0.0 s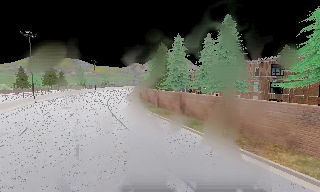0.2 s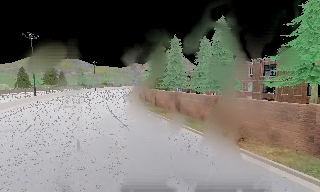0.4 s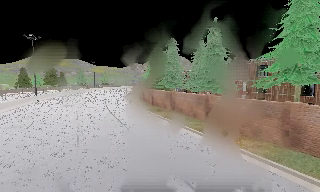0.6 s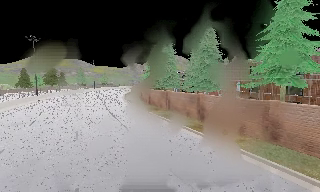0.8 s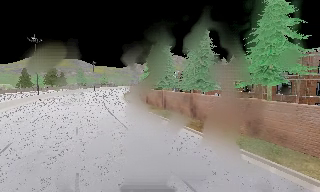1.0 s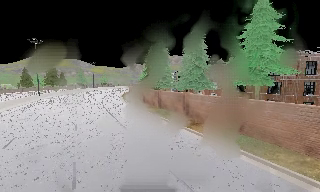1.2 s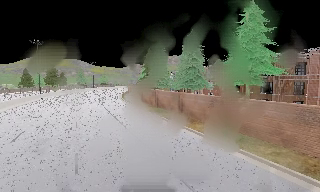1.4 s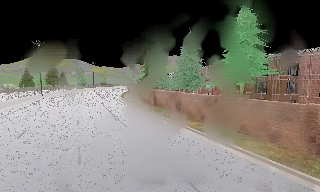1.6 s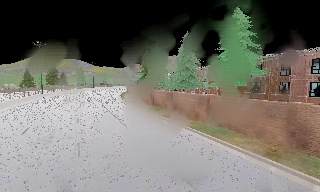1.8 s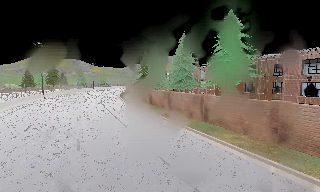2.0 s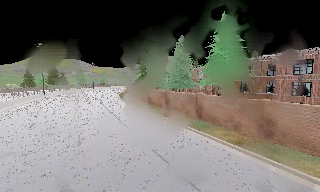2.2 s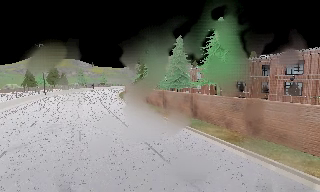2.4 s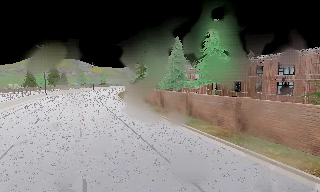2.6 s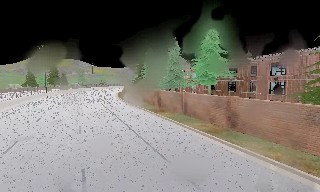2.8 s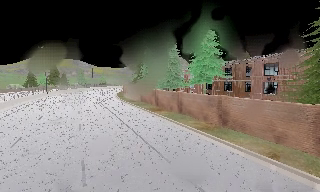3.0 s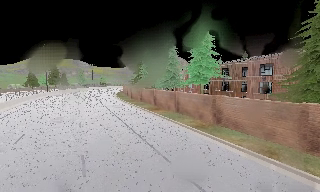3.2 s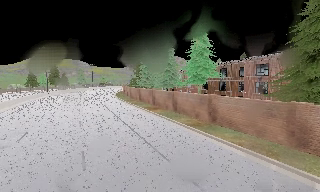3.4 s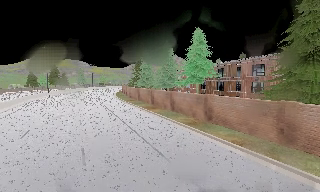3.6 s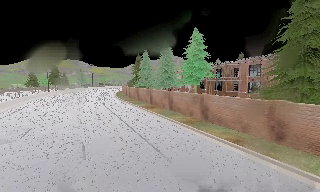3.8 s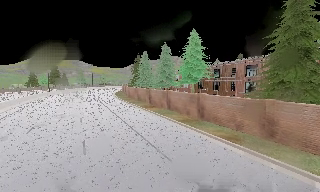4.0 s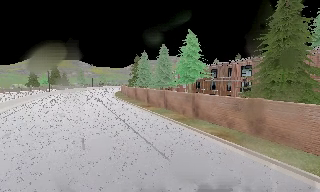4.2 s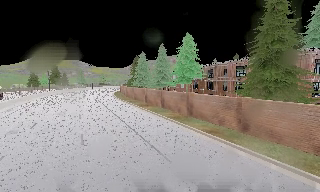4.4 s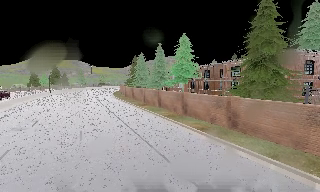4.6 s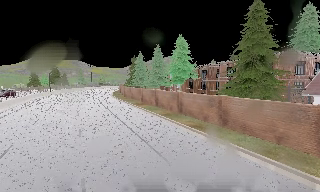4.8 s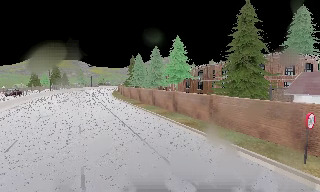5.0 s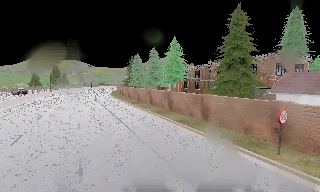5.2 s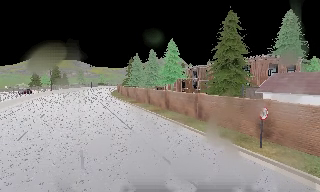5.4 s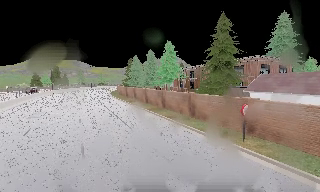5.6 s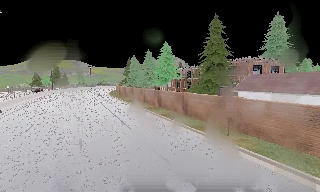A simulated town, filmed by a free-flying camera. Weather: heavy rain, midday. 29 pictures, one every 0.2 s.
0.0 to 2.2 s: The camera travels backward and to its right, about 10 m, so what stands in front gets smaller.
2.2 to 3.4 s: The camera travels backward and to its right, about 4 m, so what stands in front gets smaller. It loses speed.
3.4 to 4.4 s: The camera travels backward and to its right, about 3.5 m, so what stands in front gets smaller. It gains speed.
4.4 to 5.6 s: The camera travels backward and to its right, about 6 m, so what stands in front gets smaller.
The film runs backward here.
